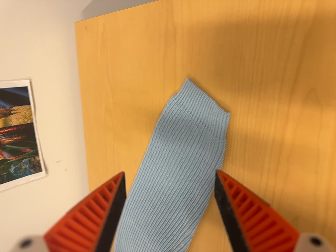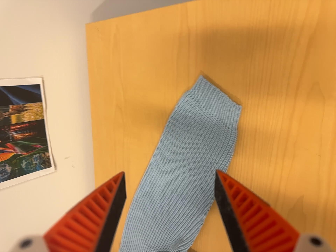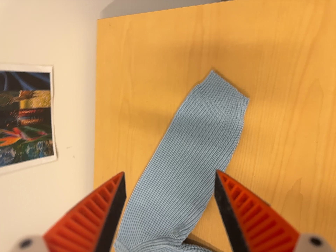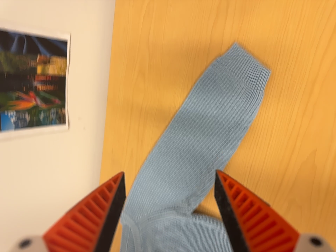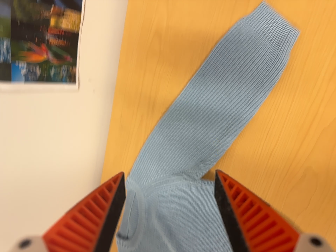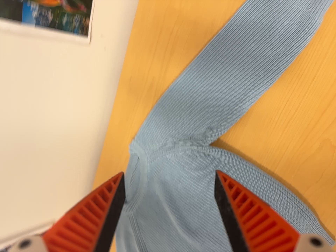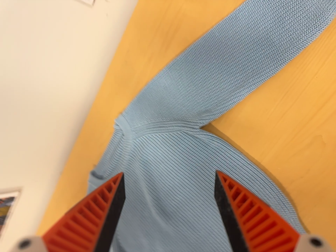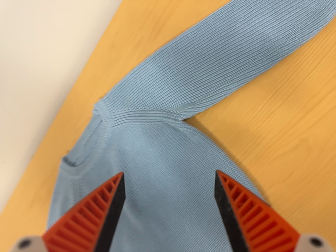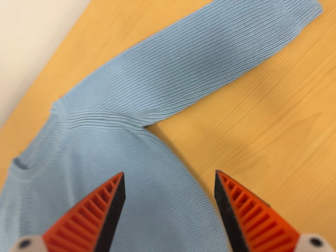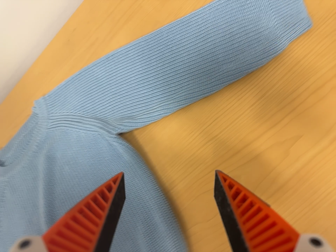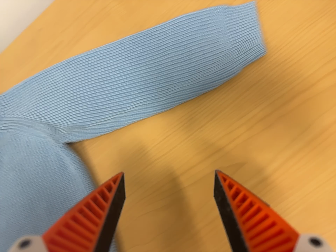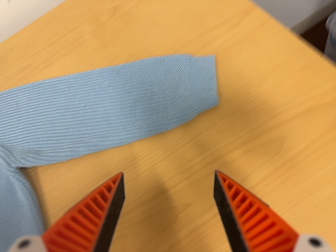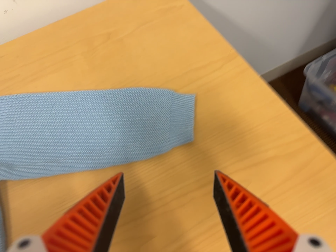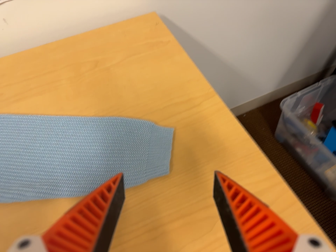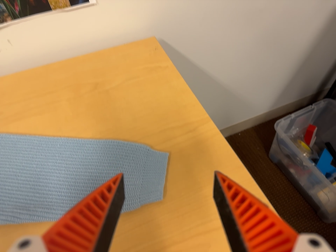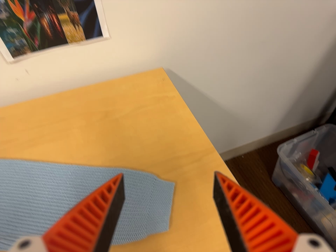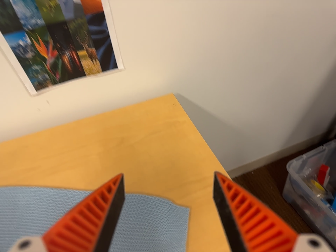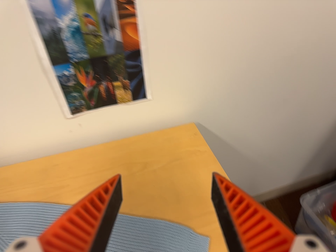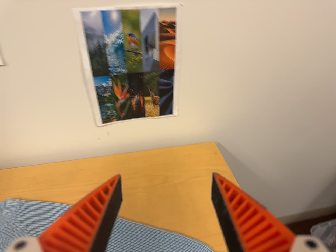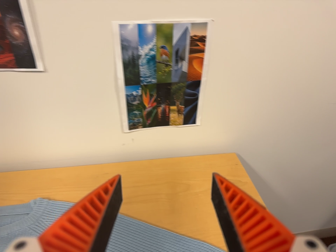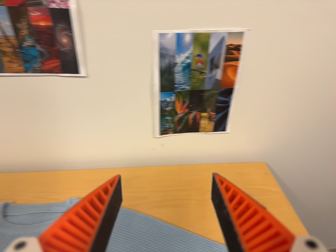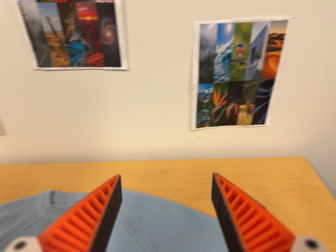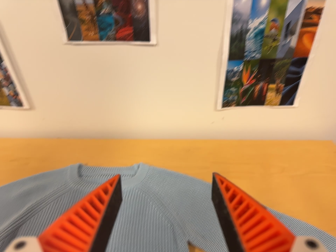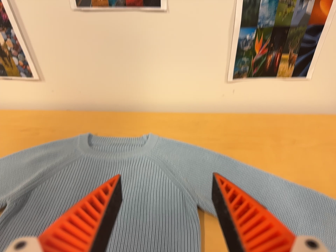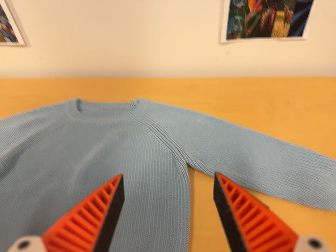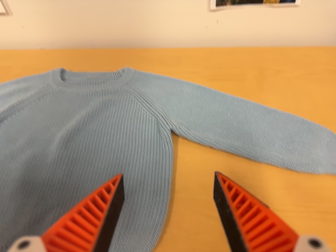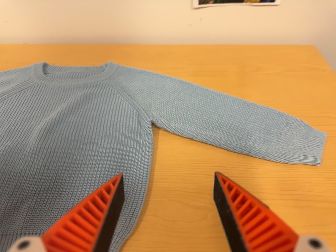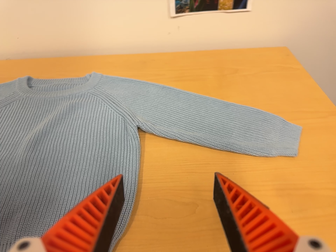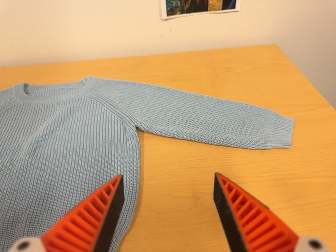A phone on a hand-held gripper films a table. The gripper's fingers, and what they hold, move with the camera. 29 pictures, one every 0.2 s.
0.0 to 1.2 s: The camera pans to its right by about 10 degrees. It travels toward the bottom of its view and to its left, about 28 cm, so close, fixed things drift upward. It rolls about its line of sight by about 25 degrees, and the scene rotates clockwise.
1.2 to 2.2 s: The camera pans to its right by about 15 degrees. It travels to its right and forward, about 18 cm, so close, fixed things drift to the left. Its aim tips toward the top of its view by about 10 degrees, and the scene shifts downward. It rolls about its line of sight by about 25 degrees, and the scene rotates clockwise.
2.2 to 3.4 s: The camera travels toward the top of its view and backward, about 18 cm, so close, fixed things drift downward. Its aim tips toward the top of its view by about 25 degrees, and the scene shifts downward. It rolls about its line of sight by about 15 degrees, and the scene rotates clockwise.
3.4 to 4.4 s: The camera swings to its left by about 15 degrees, and the scene slides to the right. It travels to its left, about 22 cm, so close, fixed things drift to the right. It rolls about its line of sight by about 10 degrees, and the scene rotates clockwise.
4.4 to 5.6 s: The camera travels toward the bottom of its view, about 18 cm, so close, fixed things drift upward.
The film runs backward here.
